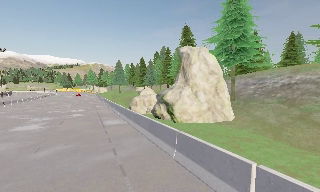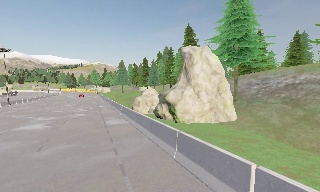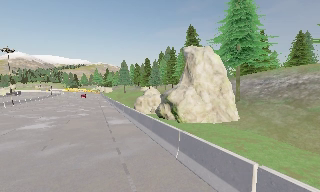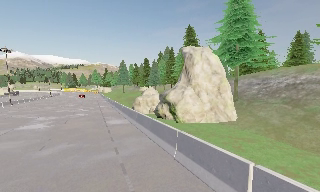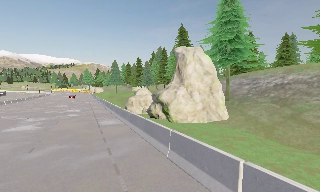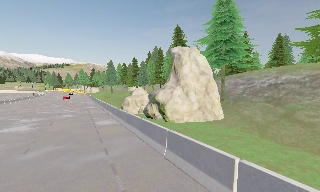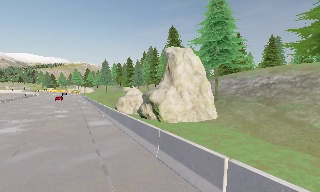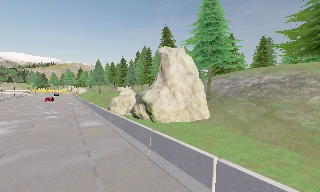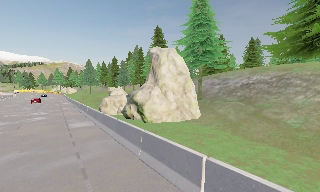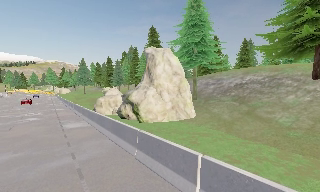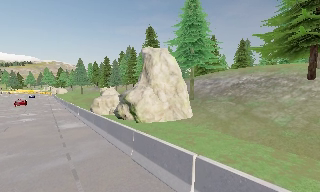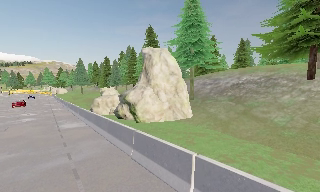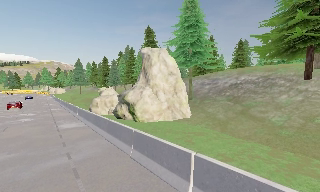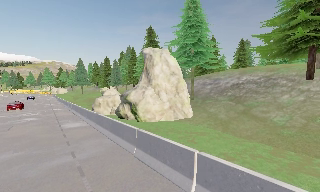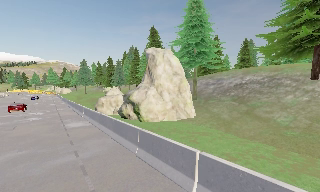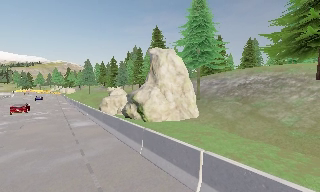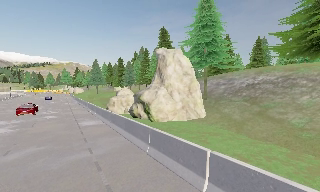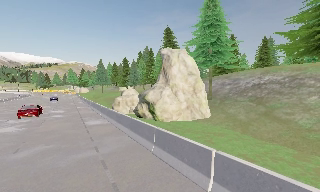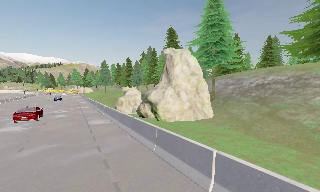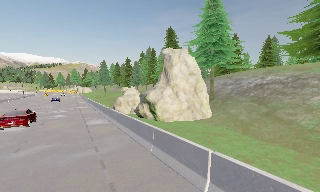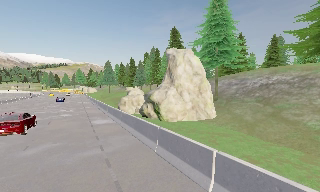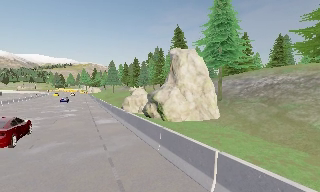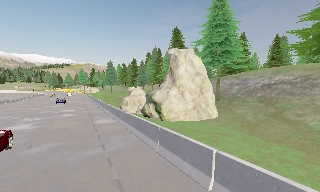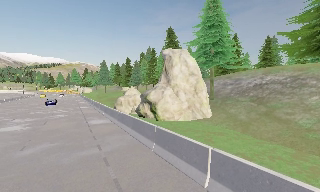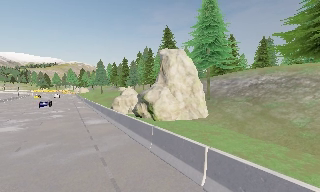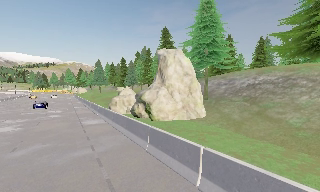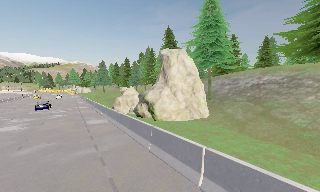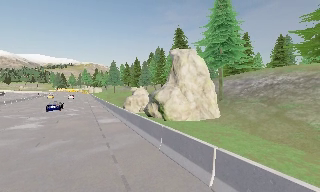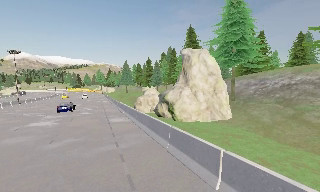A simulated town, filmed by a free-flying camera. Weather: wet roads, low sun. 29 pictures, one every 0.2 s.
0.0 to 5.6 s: The camera travels backward and to its right, about 1 m, so what stands in front gets smaller.
The film runs backward here.
